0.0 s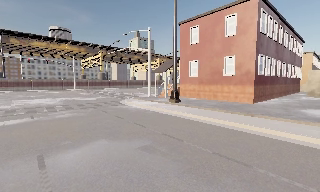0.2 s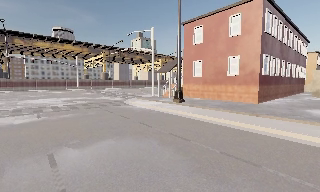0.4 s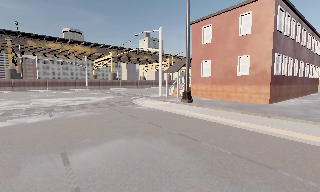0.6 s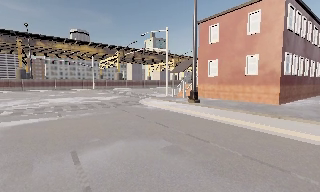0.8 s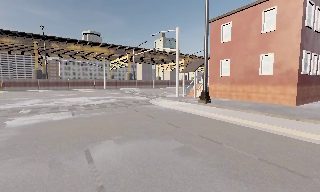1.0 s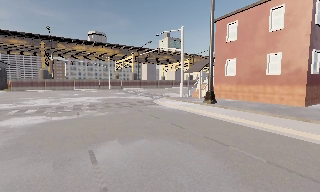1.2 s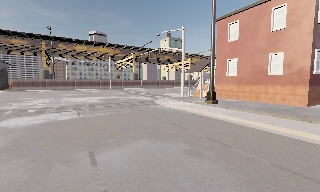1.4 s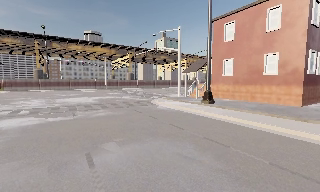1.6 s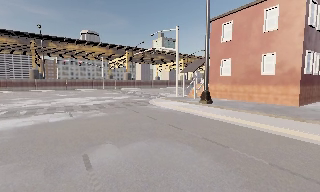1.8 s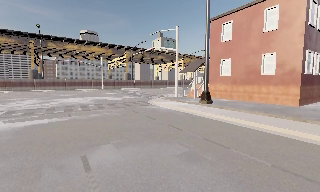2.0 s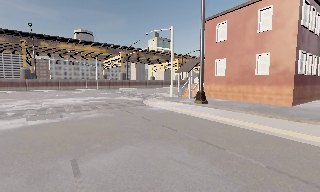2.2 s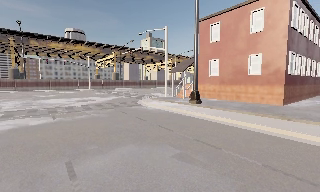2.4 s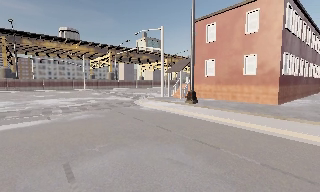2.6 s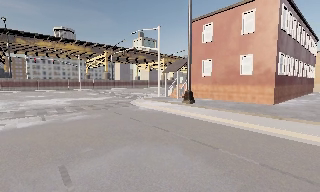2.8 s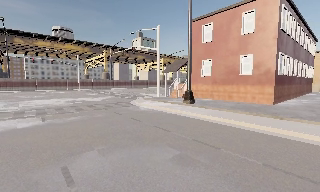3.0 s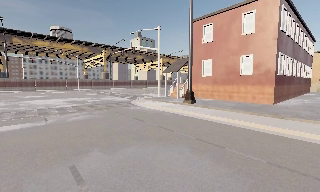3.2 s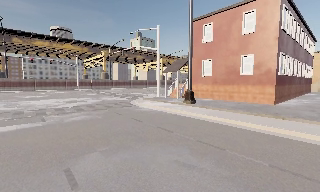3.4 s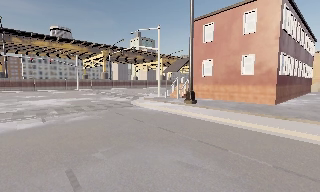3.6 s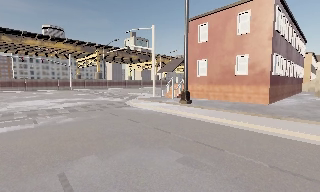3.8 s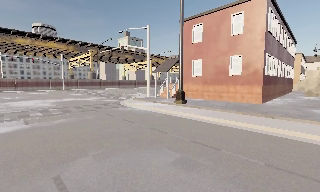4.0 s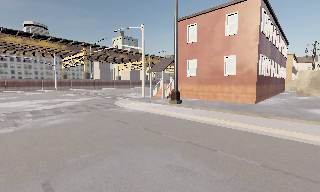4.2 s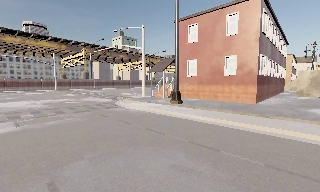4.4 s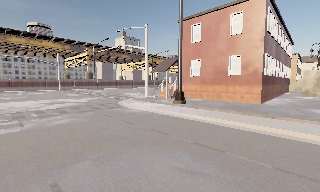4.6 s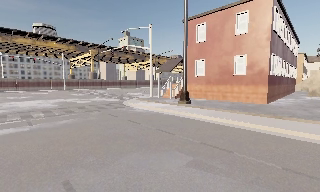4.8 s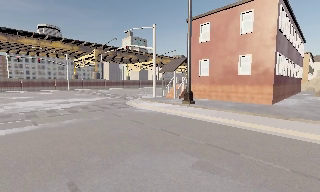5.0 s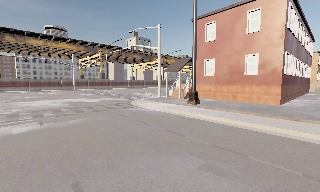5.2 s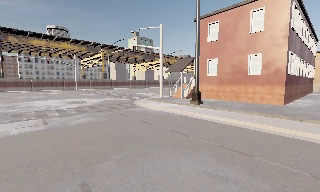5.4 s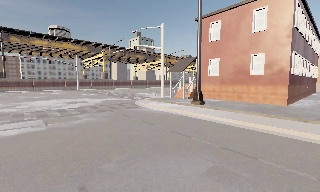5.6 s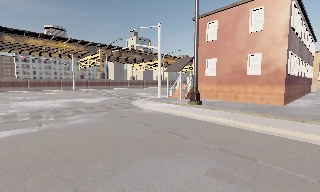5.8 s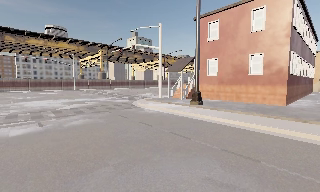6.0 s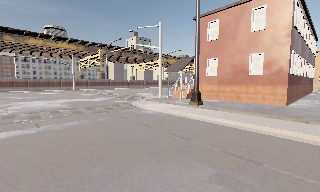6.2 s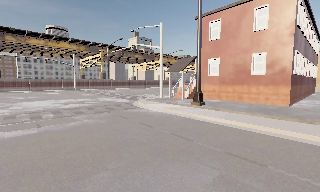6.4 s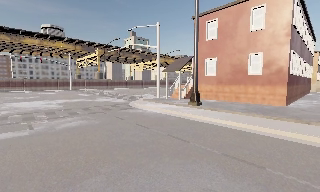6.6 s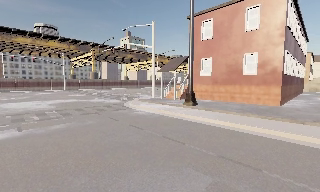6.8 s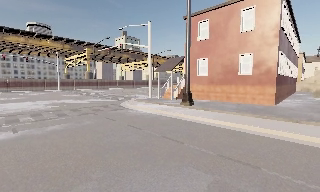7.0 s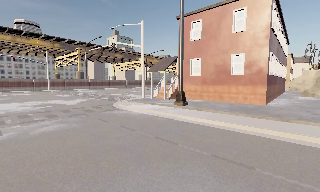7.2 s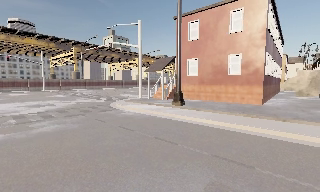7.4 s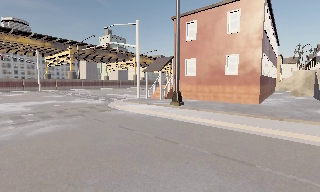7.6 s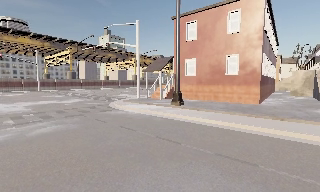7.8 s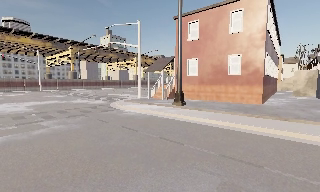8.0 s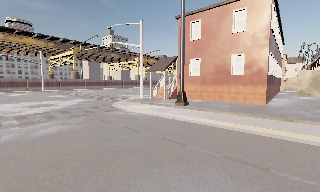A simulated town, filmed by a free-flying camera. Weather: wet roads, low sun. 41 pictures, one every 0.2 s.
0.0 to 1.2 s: The camera pans to its left, which is counterclockwise from overhead, by about 10 degrees.
1.2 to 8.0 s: The camera pans to its right, which is clockwise from overhead, by about 20 degrees. It travels forward and to its left, about 2.5 m, so what stands in front looms larger.
The film runs forward here.
